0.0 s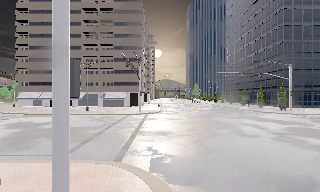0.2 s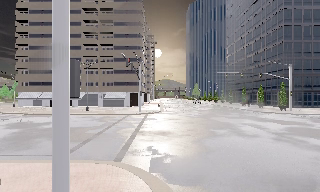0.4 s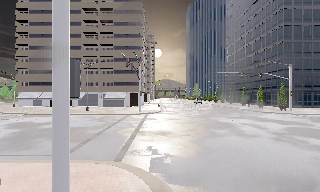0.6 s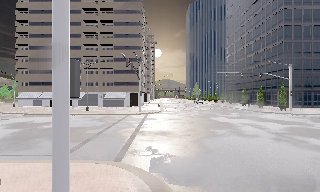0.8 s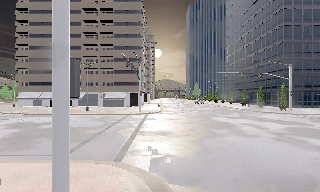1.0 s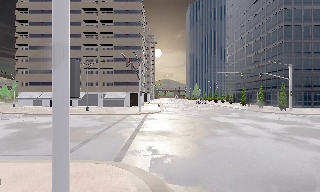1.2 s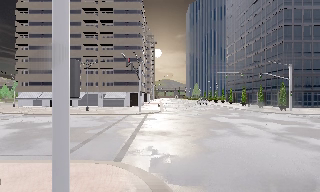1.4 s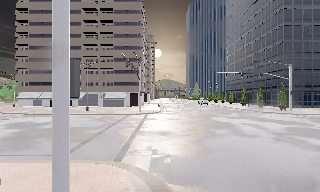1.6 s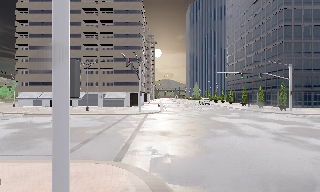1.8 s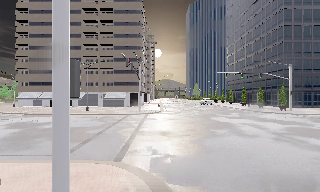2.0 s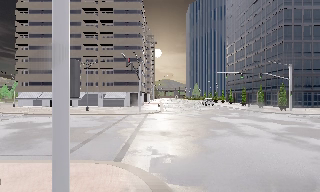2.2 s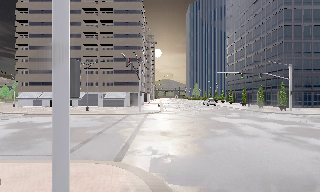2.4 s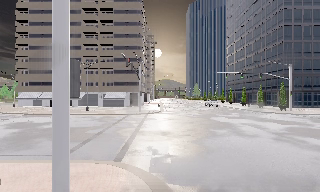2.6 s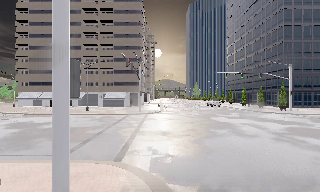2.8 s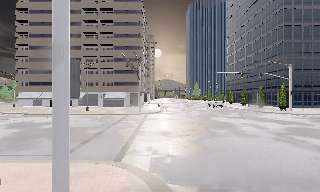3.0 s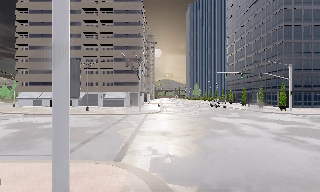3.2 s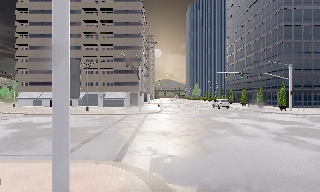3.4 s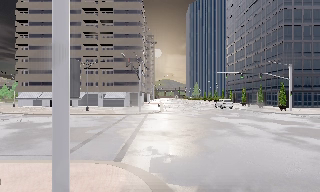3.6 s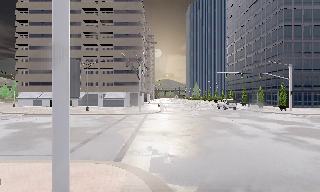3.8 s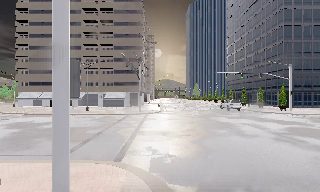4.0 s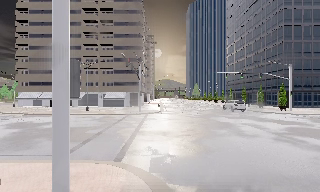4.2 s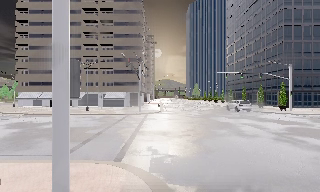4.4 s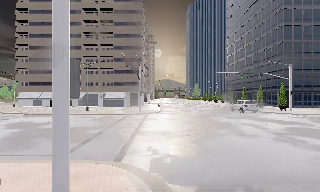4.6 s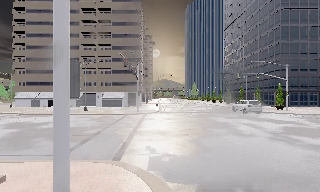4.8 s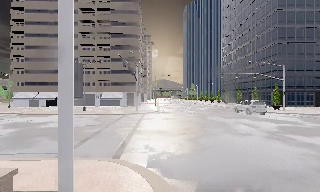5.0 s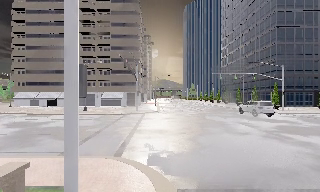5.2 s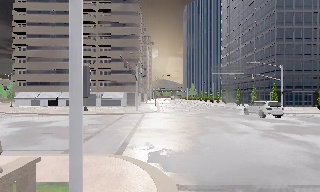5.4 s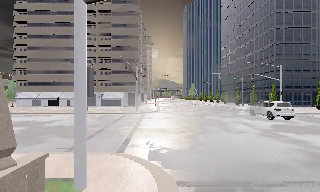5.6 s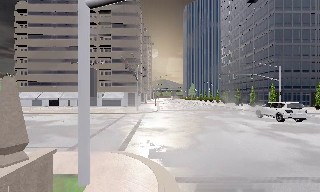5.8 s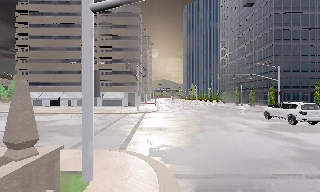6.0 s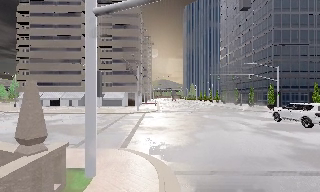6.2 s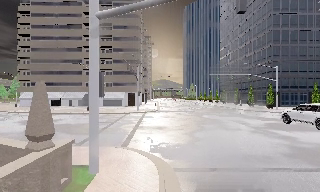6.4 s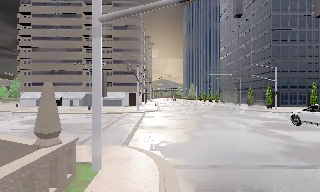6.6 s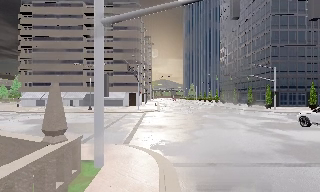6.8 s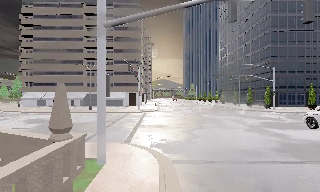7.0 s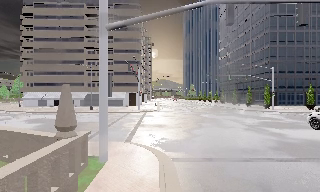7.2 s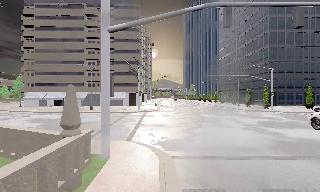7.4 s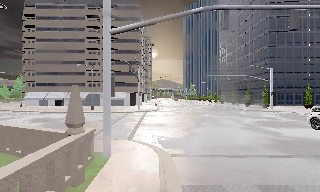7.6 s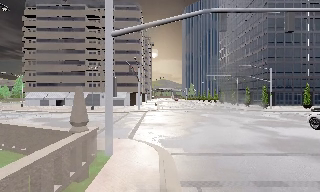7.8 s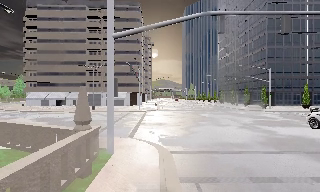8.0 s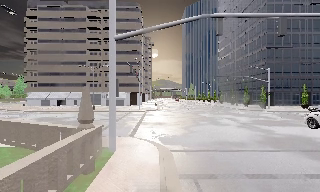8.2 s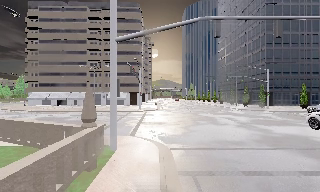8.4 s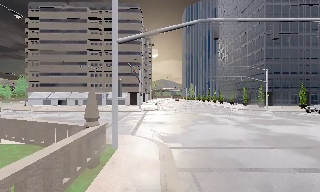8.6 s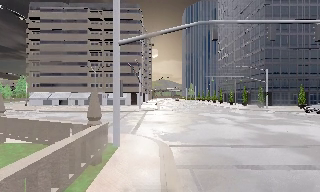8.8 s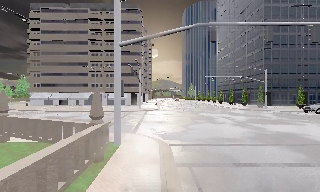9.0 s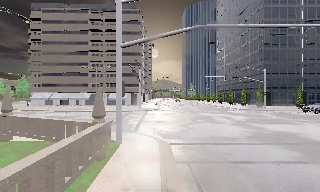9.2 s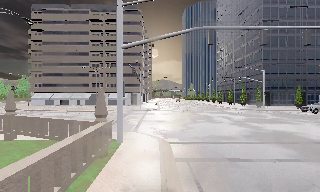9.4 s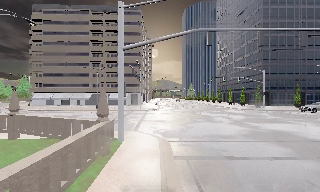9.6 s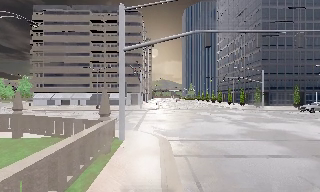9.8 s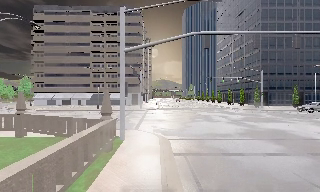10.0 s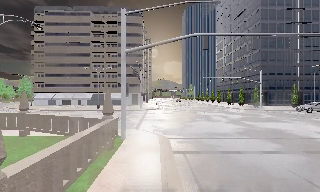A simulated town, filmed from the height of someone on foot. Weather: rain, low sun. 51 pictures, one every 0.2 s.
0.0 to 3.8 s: The camera keeps its place and its aim.
3.8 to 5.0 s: The camera travels backward, about 0.5 m, so what stands in front gets smaller. It gains speed.
5.0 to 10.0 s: The camera travels backward, about 6 m, so what stands in front gets smaller.
The film runs backward here.
